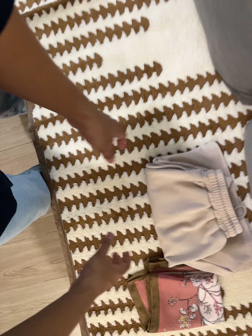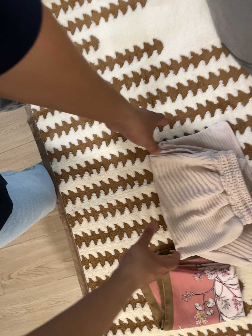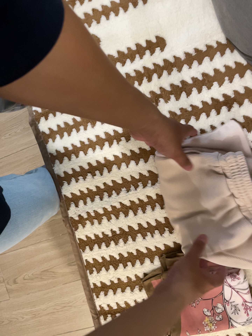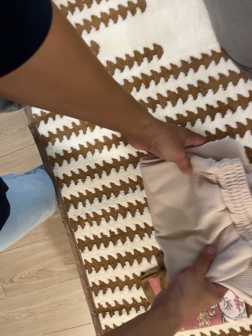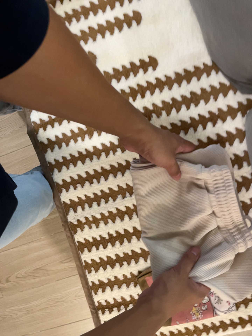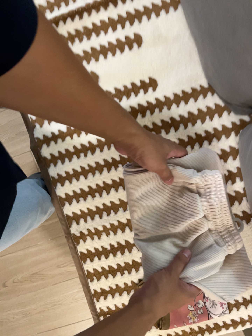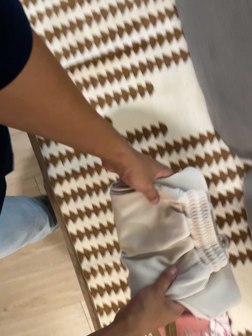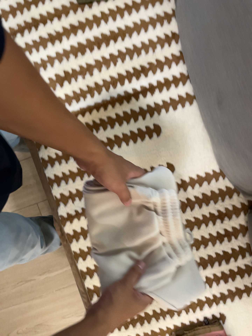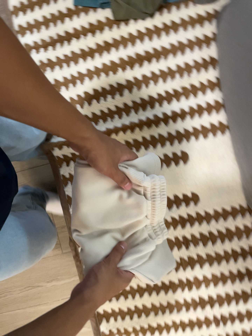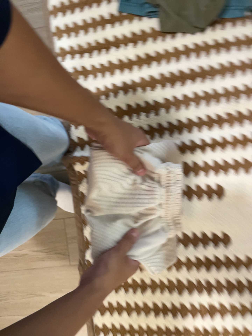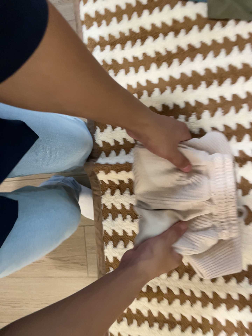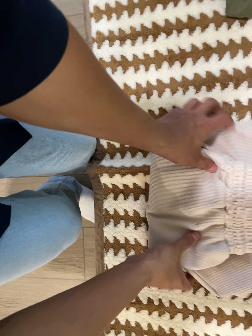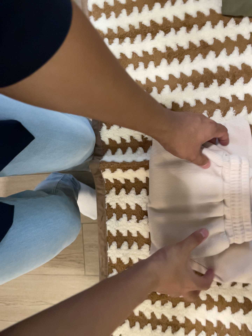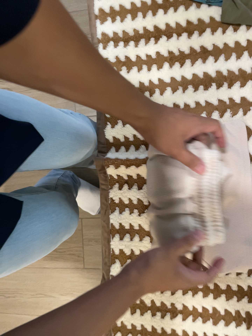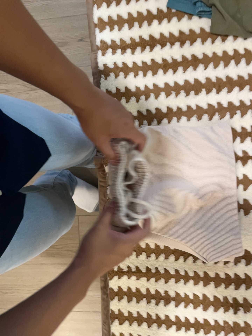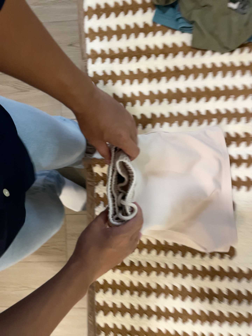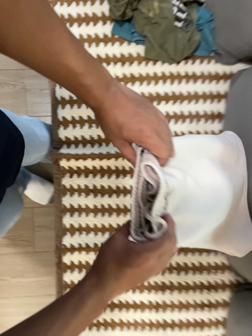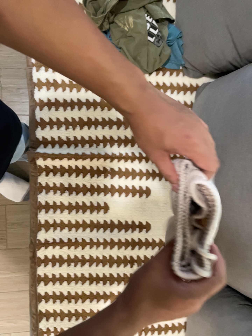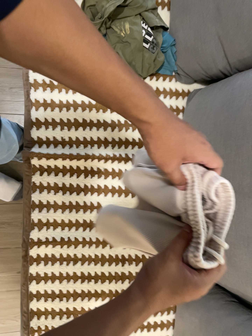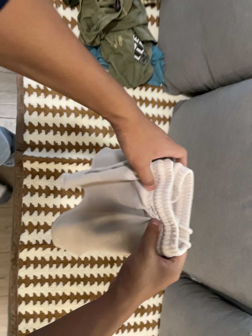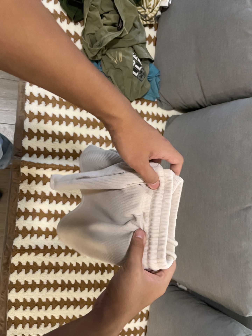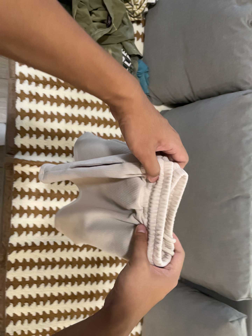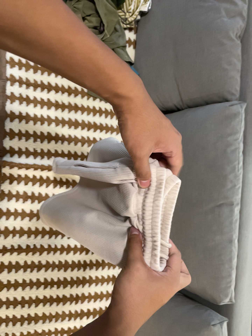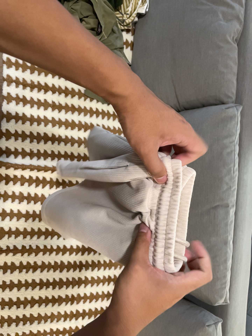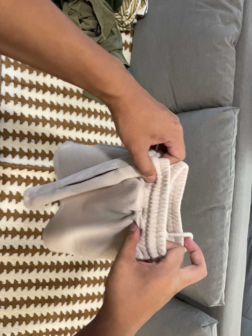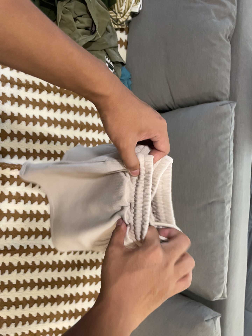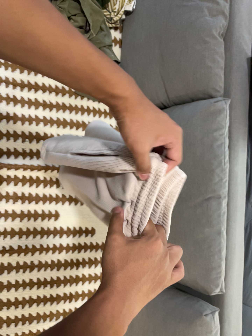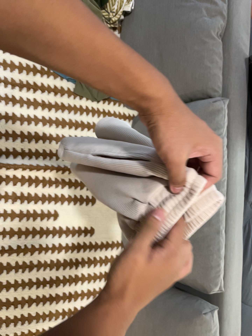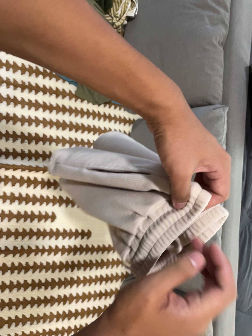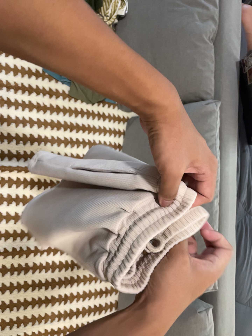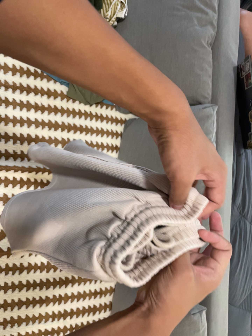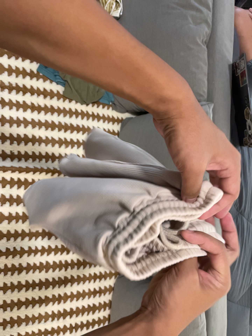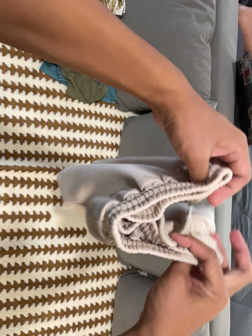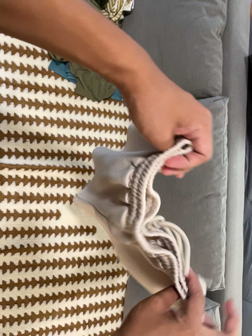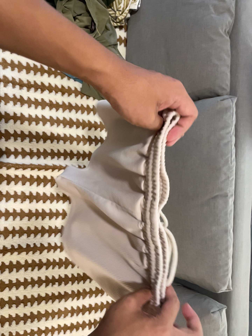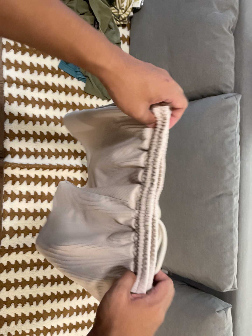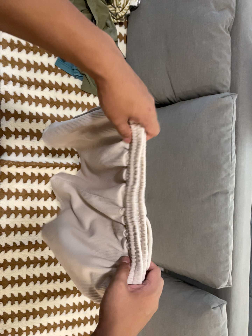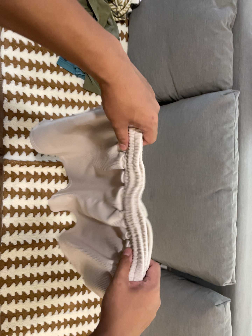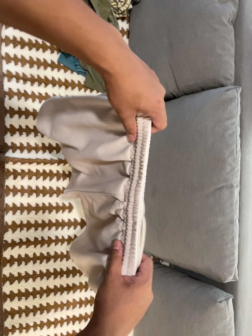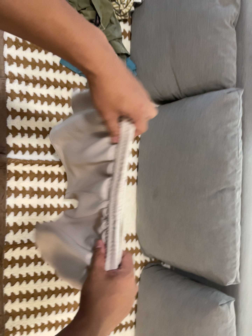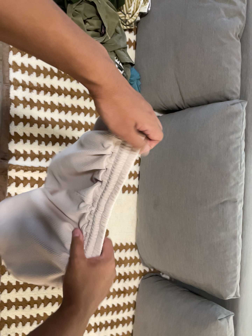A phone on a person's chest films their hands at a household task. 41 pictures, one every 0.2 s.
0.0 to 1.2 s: The camera travels toward the top of its view, to its left and backward, about 18 cm, so close, fixed things drift downward.
1.2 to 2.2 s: The camera travels toward the top of its view, forward and to its left, about 36 cm, so close, fixed things drift downward. It rolls about its line of sight by about 15 degrees, and the scene rotates clockwise.
2.2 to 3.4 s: The camera swings to its right by about 20 degrees, and the scene slides to the left. It travels backward, about 30 cm, so what stands in front gets smaller.
3.4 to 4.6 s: The camera pans to its right by about 20 degrees. It travels backward and to its left, about 18 cm, so what stands in front gets smaller.
4.6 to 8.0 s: The camera shifts only a little, or ends up much as it began.
The film runs backward here.
